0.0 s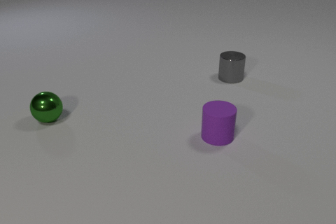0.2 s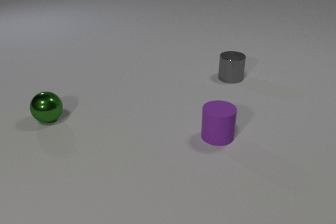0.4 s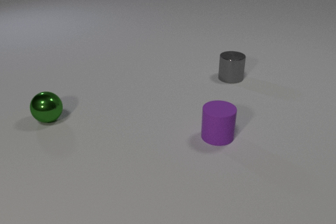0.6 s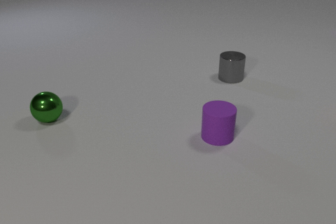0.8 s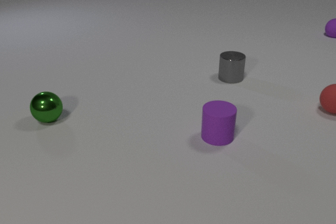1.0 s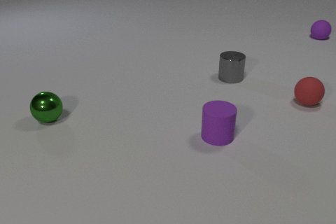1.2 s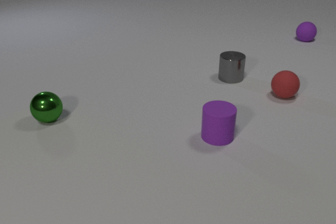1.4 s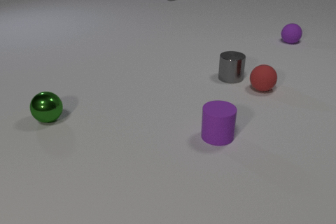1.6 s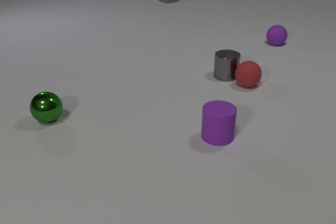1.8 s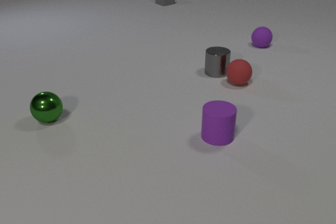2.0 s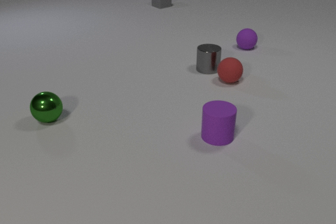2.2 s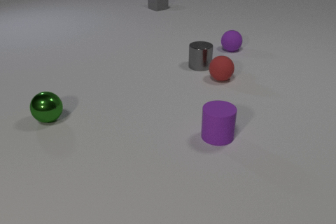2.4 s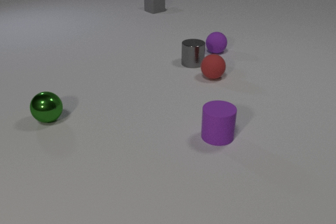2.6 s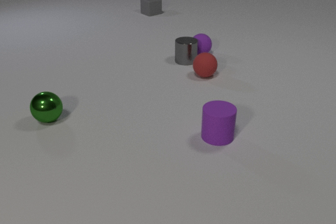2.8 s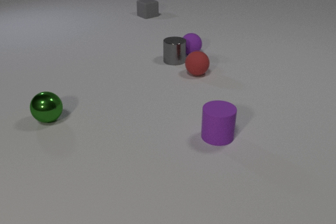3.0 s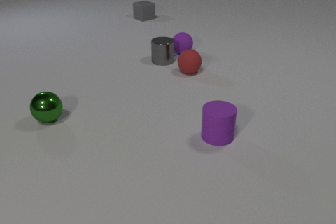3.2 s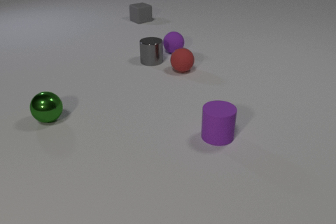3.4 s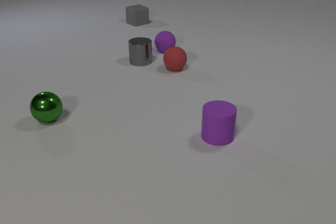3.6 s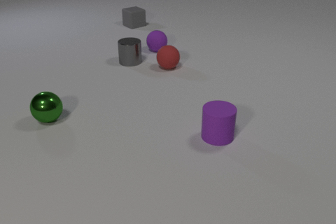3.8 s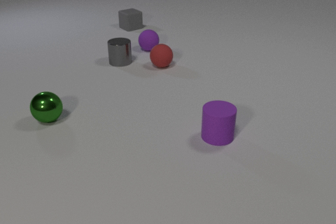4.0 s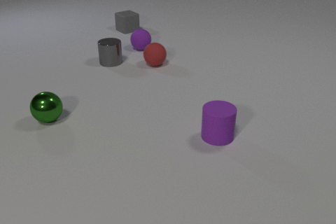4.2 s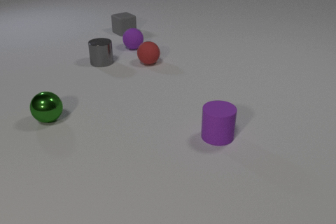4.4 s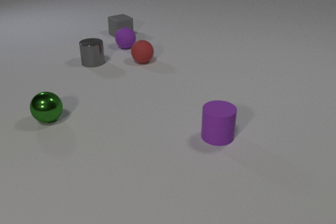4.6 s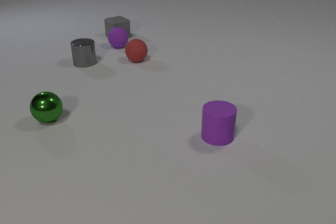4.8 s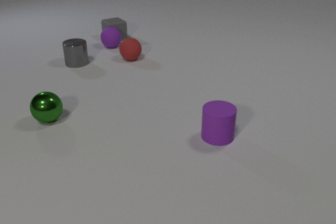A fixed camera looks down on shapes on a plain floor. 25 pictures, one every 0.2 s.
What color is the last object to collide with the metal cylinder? purple.
How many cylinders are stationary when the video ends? 1.
How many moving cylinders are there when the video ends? 1.
0.0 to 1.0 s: The red rubber sphere comes in at the right edge, rolls to the left. The purple rubber sphere comes in at the right edge, rolls to the left and toward the camera.
1.0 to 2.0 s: The red rubber sphere rolls to the left. The gray metal cylinder slides to the left and away from the camera. The gray rubber cube comes in at the top edge, slides toward the camera. The purple rubber sphere rolls to the left and toward the camera. The red rubber sphere and the gray metal cylinder collide.
2.0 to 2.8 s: The red rubber sphere rolls to the left and away from the camera. The gray metal cylinder slides to the left and away from the camera. The gray rubber cube slides toward the camera. The purple rubber sphere rolls to the left and toward the camera. The gray metal cylinder and the purple rubber sphere collide.
2.8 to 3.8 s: The red rubber sphere rolls to the left and away from the camera. The gray metal cylinder slides to the left. The gray rubber cube slides toward the camera and to the left. The purple rubber sphere rolls to the left.
3.8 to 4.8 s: The red rubber sphere rolls to the left and away from the camera. The gray metal cylinder slides to the left. The gray rubber cube slides toward the camera and to the left. The purple rubber sphere rolls to the left. The gray rubber cube and the purple rubber sphere collide.
